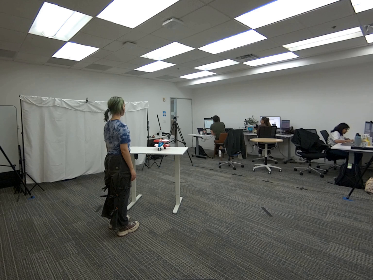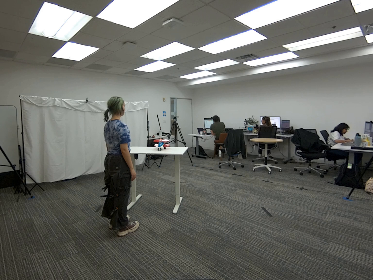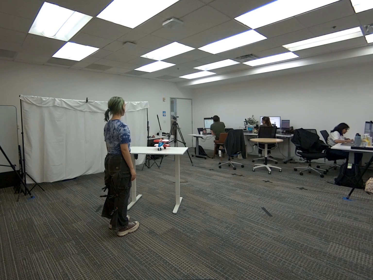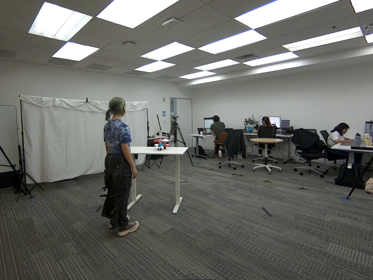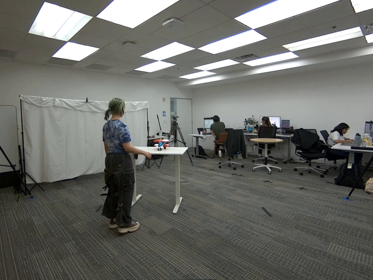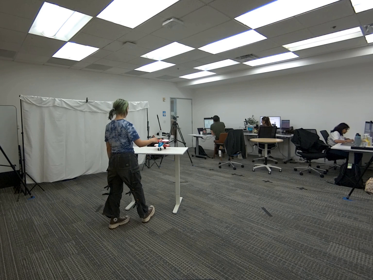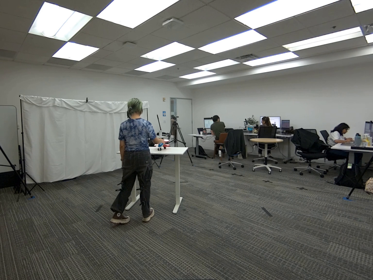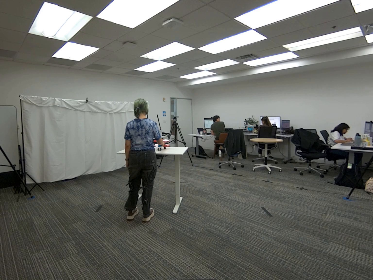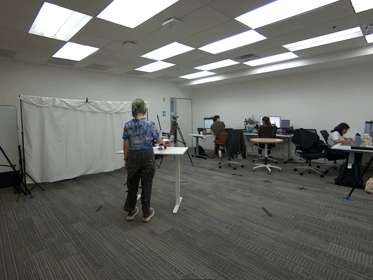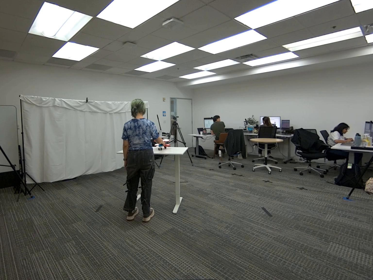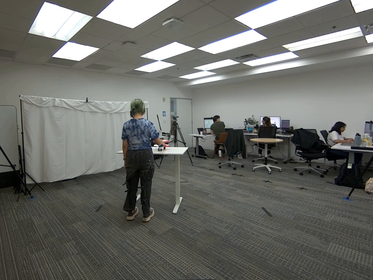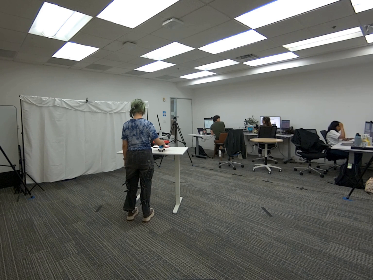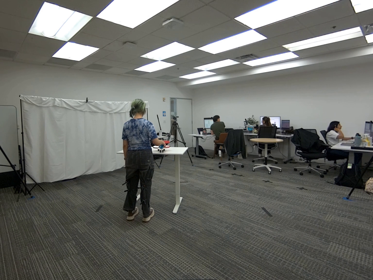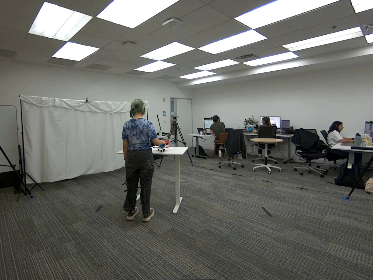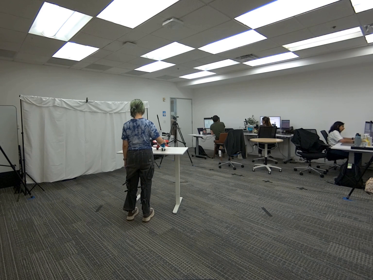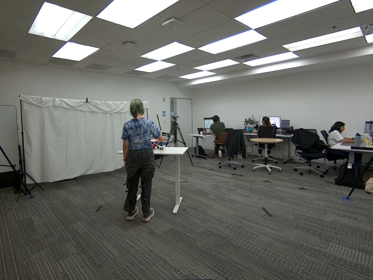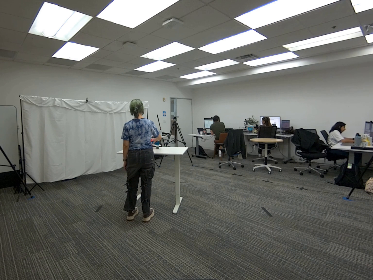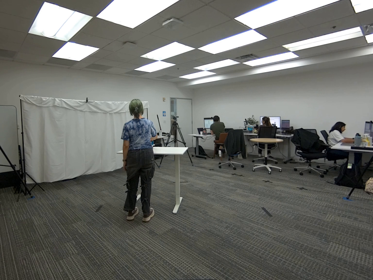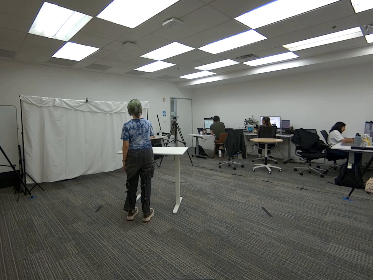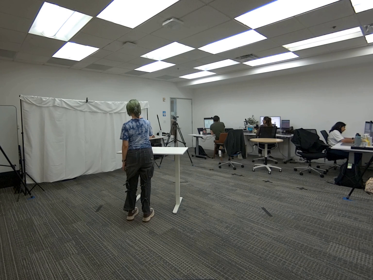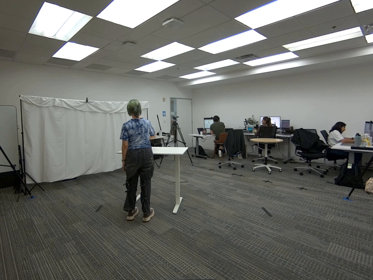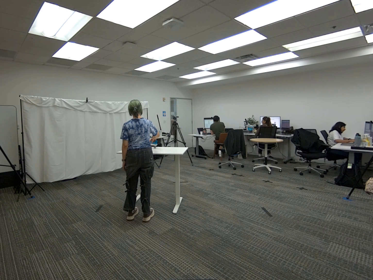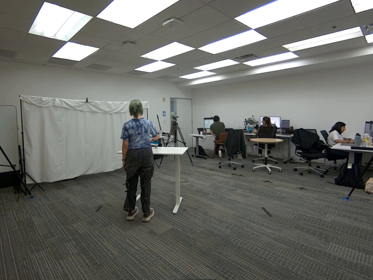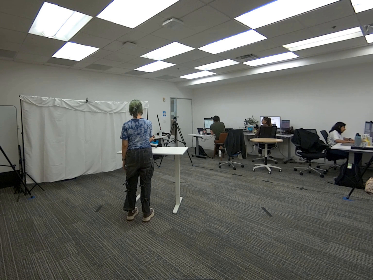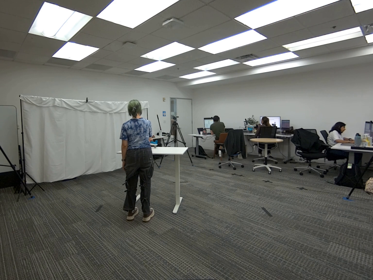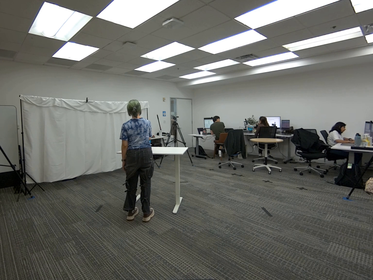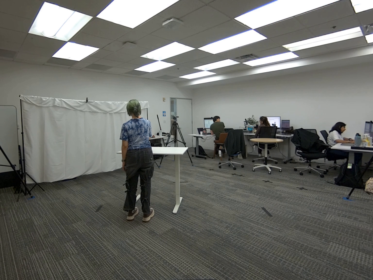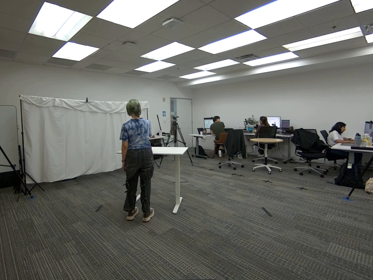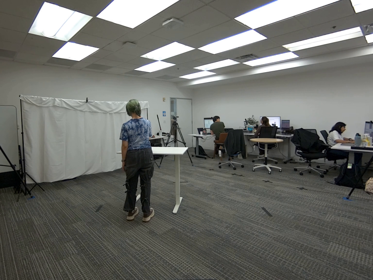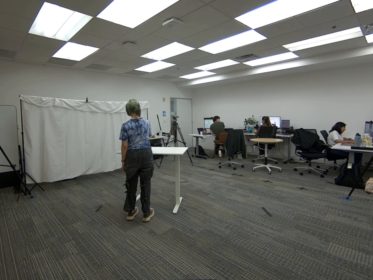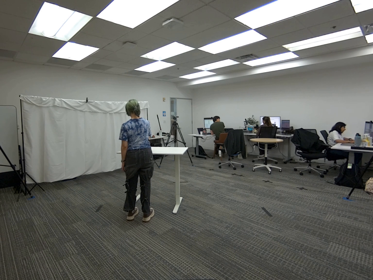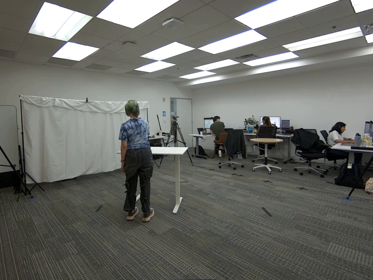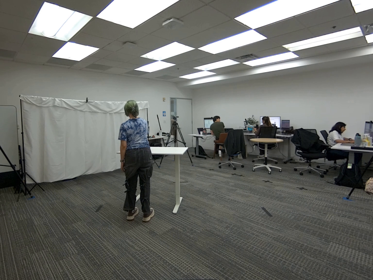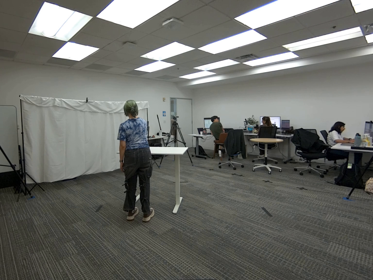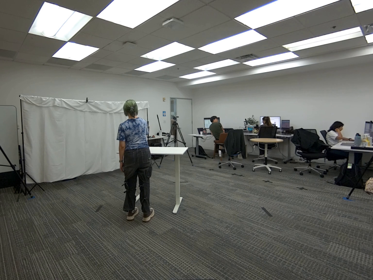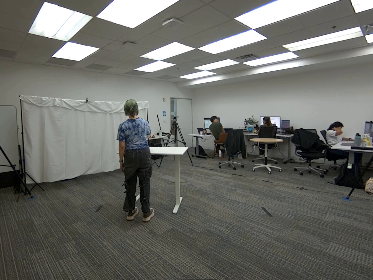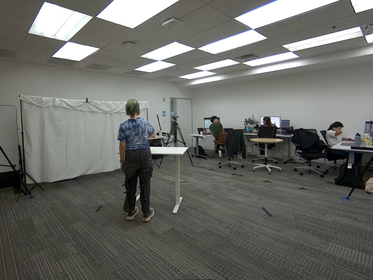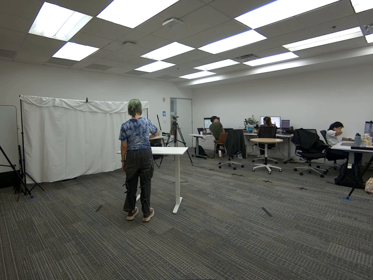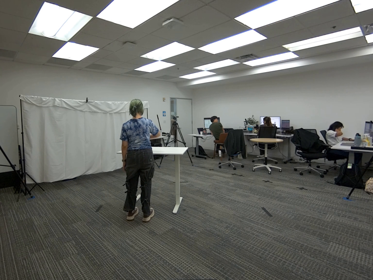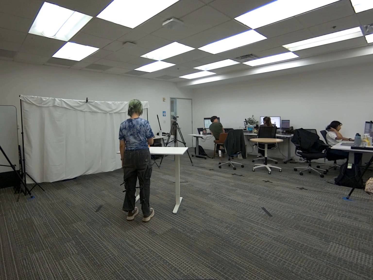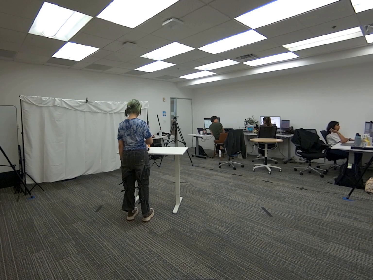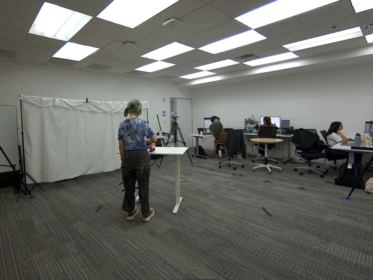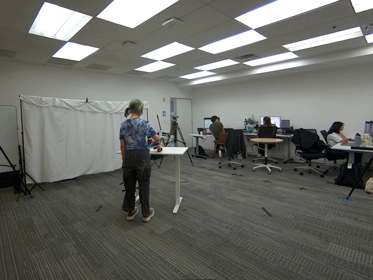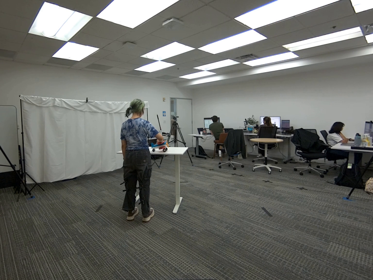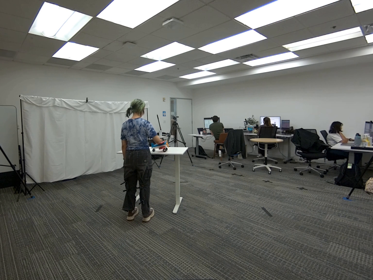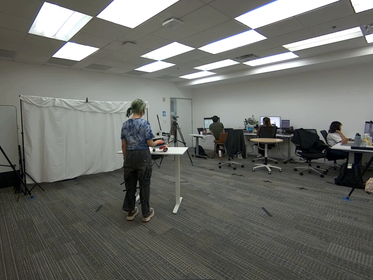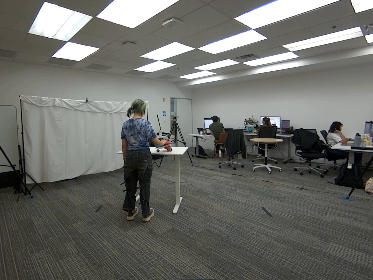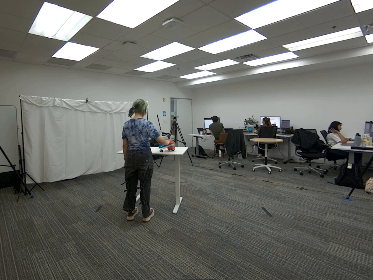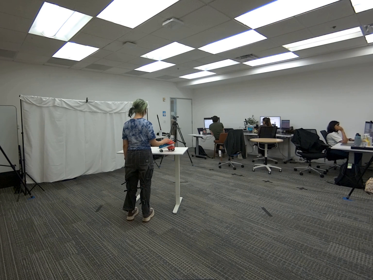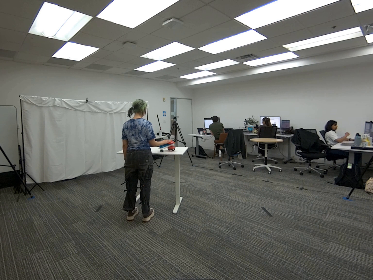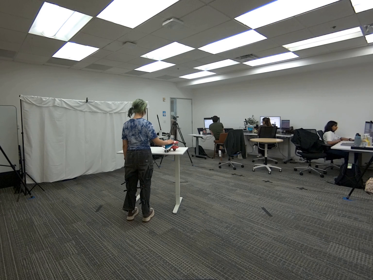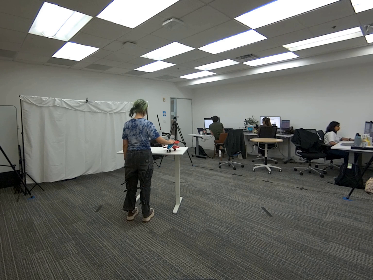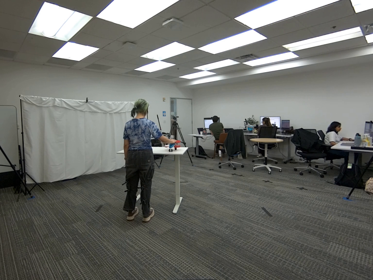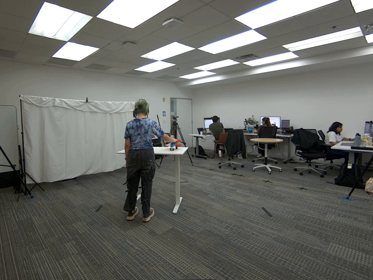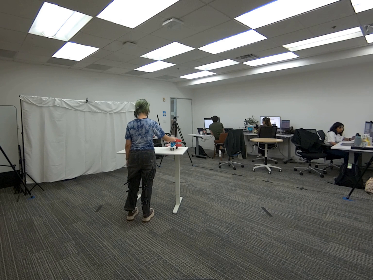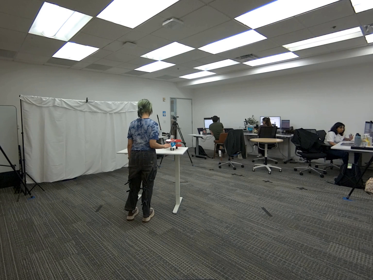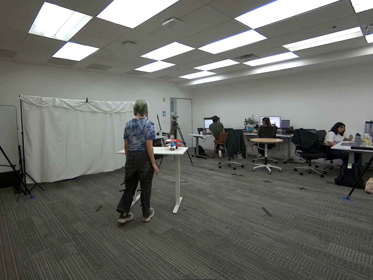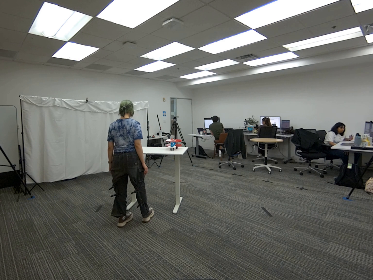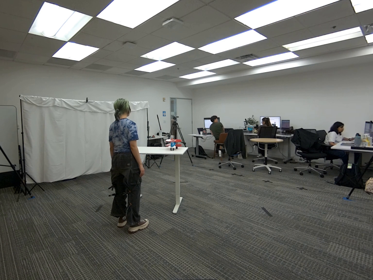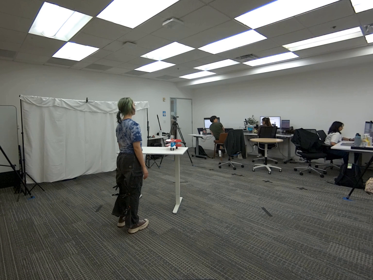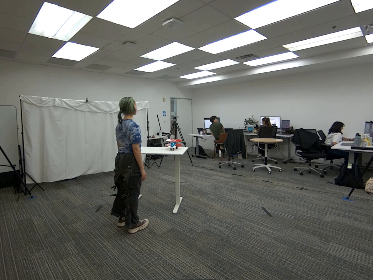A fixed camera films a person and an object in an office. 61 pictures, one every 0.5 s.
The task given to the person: Walk to the airplane on the white desk, place your right hand on the plane and roll it around the desk until finished.
